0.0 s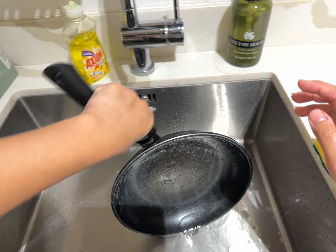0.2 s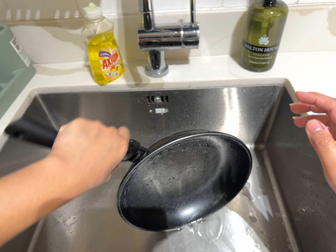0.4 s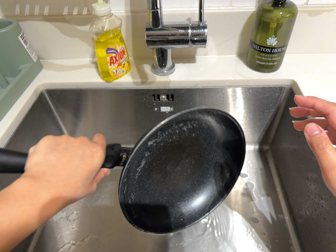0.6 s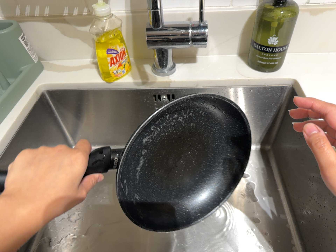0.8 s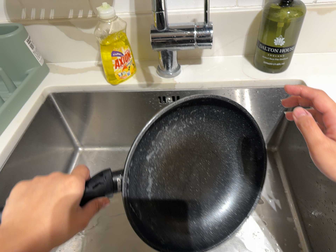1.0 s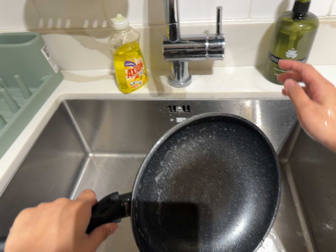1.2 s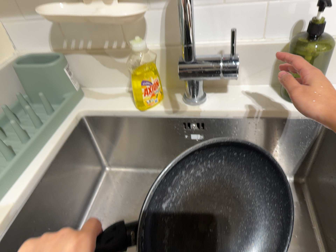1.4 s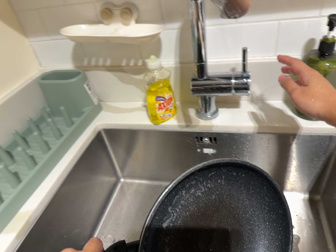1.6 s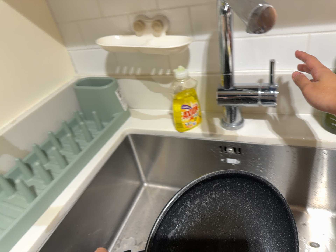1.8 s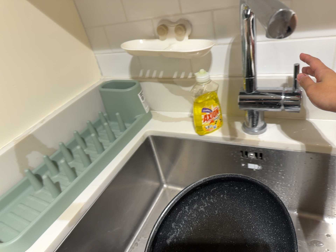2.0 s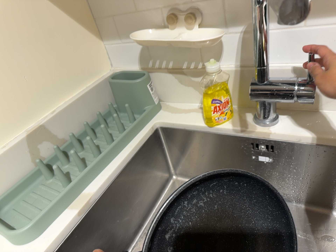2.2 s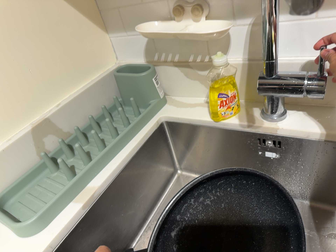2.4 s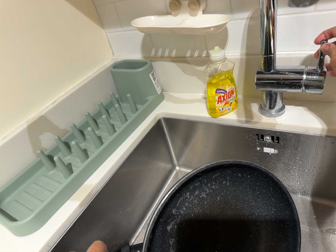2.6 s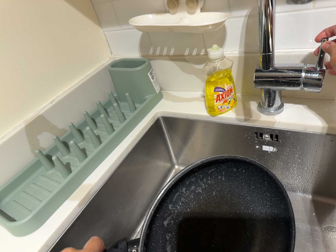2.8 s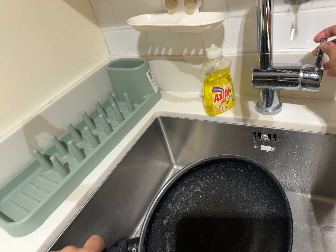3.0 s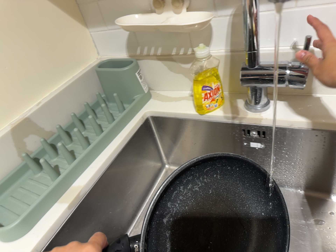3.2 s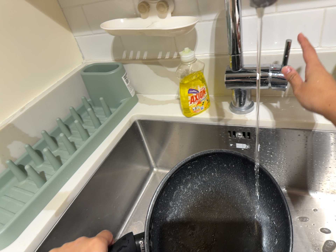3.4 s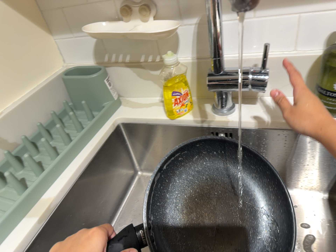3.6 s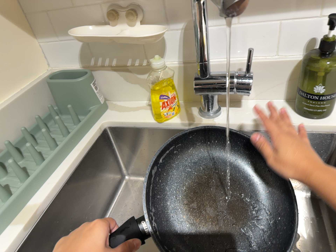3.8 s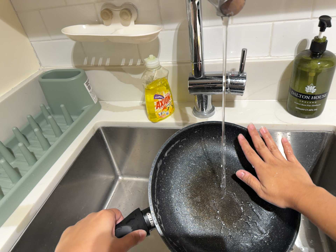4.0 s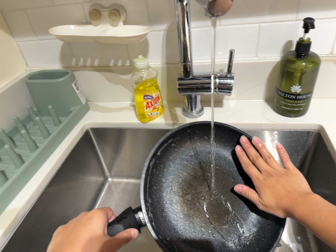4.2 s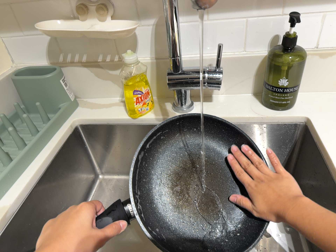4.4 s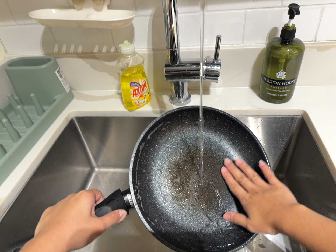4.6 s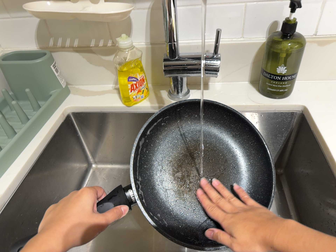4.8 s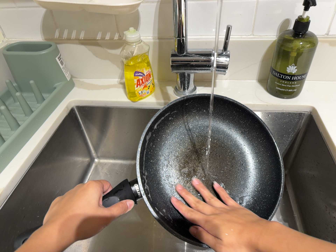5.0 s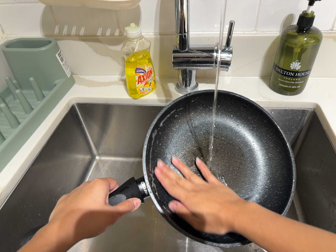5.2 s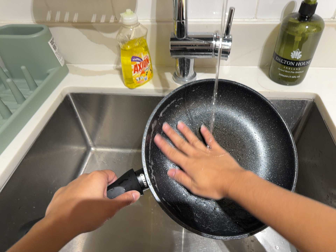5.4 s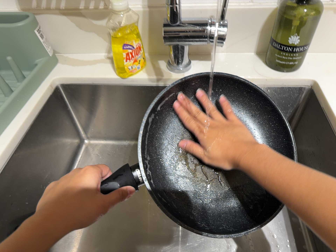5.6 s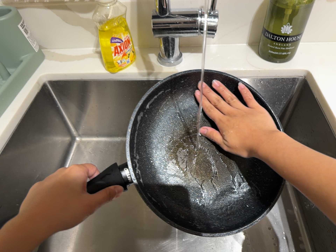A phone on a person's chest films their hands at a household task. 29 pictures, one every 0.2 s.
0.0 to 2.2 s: The camera pans to its left by about 30 degrees. It rolls about its line of sight by about 10 degrees, and the scene rotates clockwise.
2.2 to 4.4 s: The scene slides to the left, as the camera pans about 20 degrees to its right.
4.4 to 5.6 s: The camera travels forward, about 6 cm, so what stands in front looms larger. Its aim tips toward the bottom of its view by about 10 degrees, and the scene shifts upward.
The film runs forward here.
